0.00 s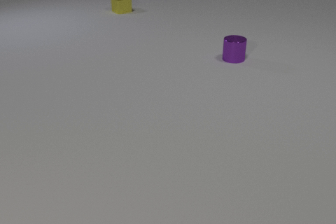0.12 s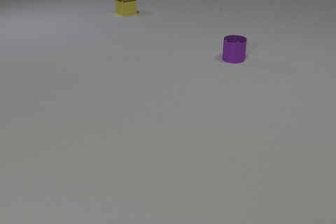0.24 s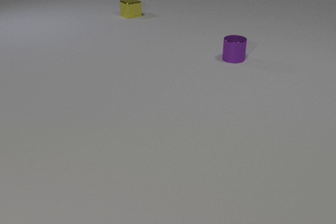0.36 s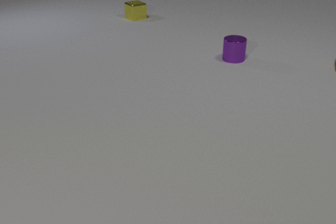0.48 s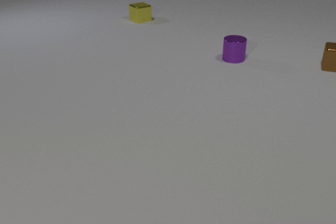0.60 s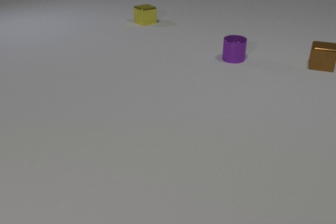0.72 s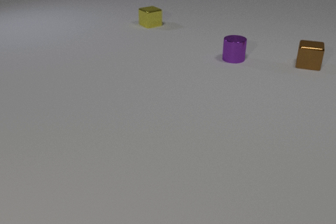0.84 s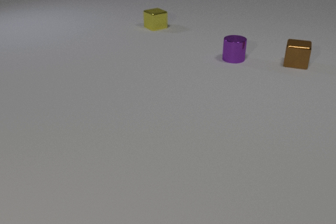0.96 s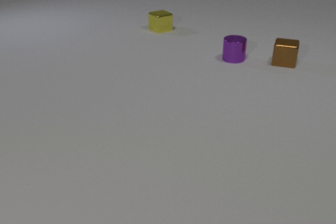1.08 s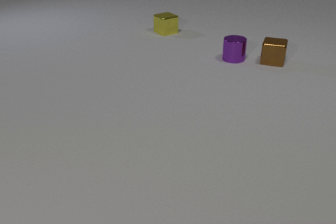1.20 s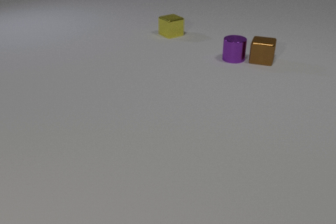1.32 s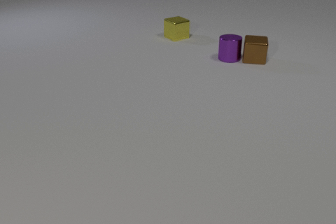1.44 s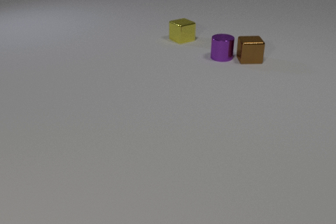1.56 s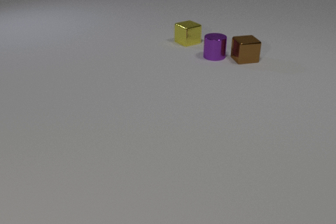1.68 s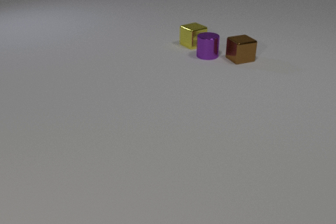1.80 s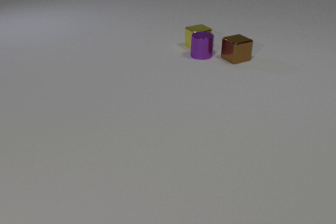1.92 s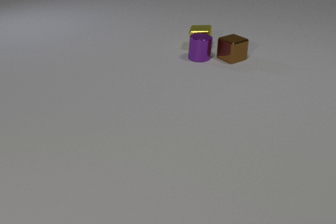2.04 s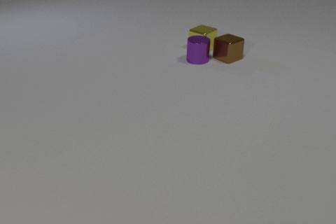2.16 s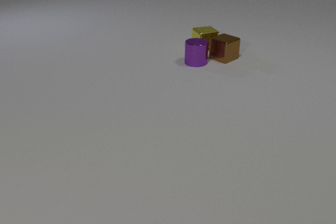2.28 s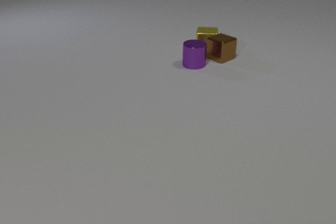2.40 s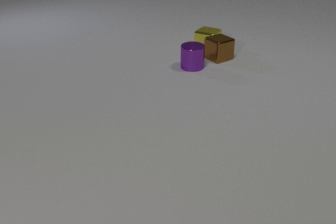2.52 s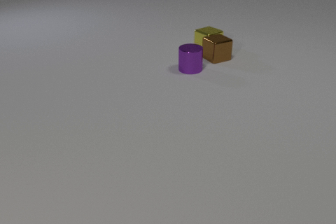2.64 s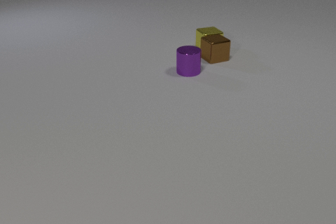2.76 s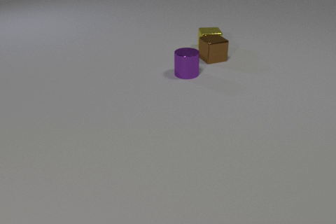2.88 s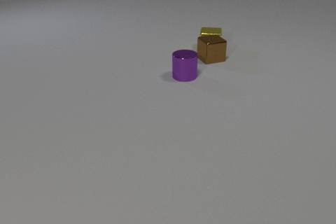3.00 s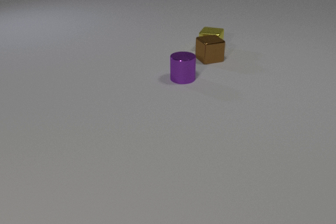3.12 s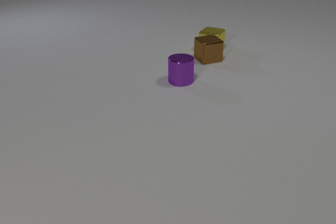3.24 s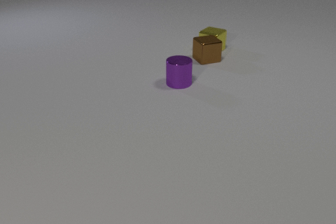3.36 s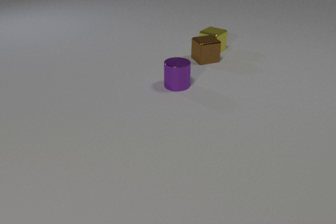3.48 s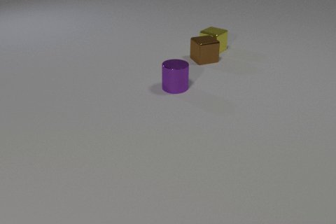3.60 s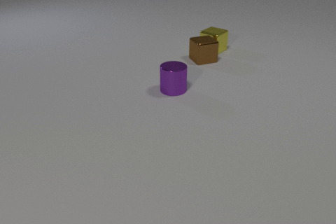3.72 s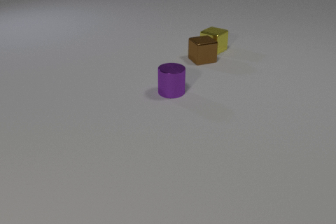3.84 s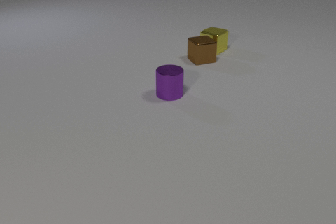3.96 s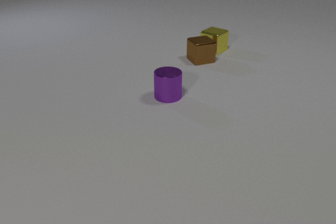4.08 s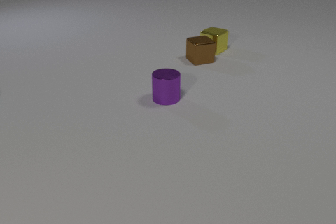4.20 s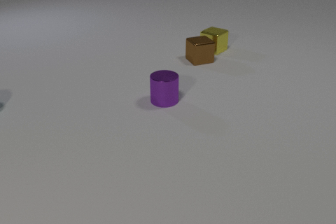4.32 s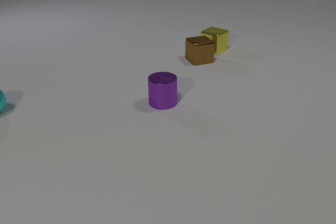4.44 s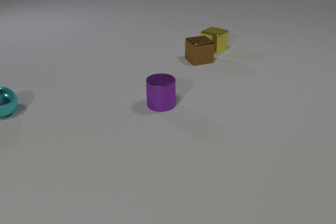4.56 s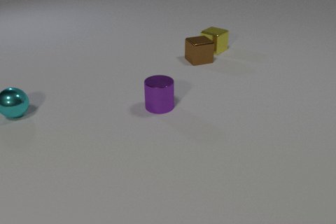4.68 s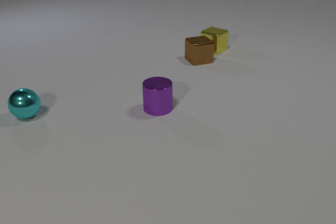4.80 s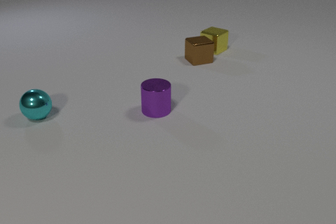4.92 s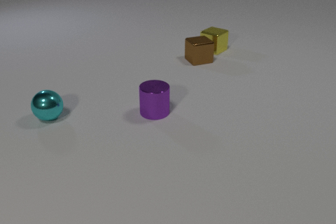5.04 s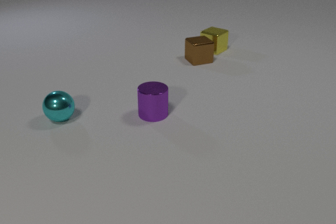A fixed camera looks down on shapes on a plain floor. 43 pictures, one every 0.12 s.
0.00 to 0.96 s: The brown metal cube comes in at the right edge, slides to the left. The yellow metal cube slides toward the camera and to the right.
0.96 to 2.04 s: The brown metal cube slides to the left, spins counterclockwise seen from above by about 60 degrees, its near face sliding to the right. The purple metal cylinder slides to the left. The yellow metal cube slides toward the camera and to the right. The brown metal cube and the purple metal cylinder collide. The purple metal cylinder and the yellow metal cube collide.
2.04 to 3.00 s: The brown metal cube slides to the left. The purple metal cylinder slides toward the camera. The yellow metal cube slides to the right. The brown metal cube and the yellow metal cube collide.
3.00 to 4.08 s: The brown metal cube slides to the left. The purple metal cylinder slides toward the camera.
4.08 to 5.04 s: The purple metal cylinder slides toward the camera and to the left. The cyan metal sphere comes in at the left edge, rolls to the right and toward the camera.
How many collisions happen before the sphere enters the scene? 3.
How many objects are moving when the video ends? 2.
What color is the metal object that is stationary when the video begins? purple.
